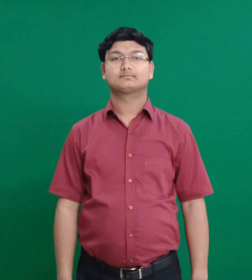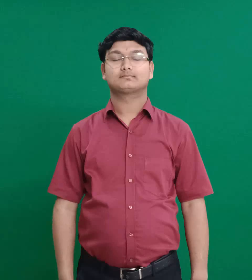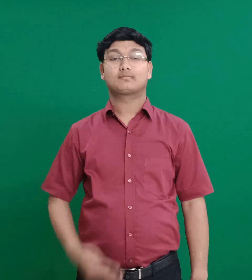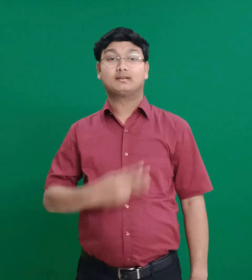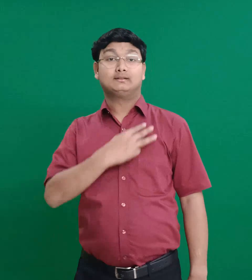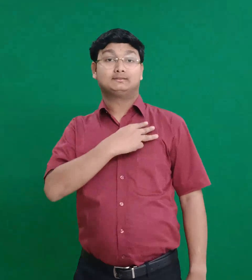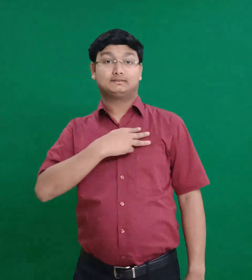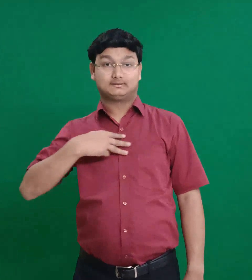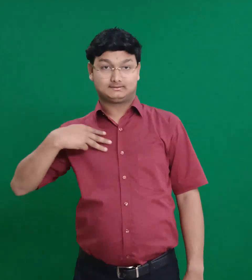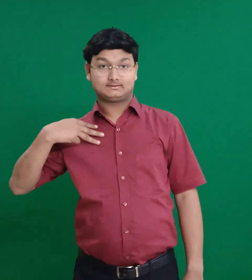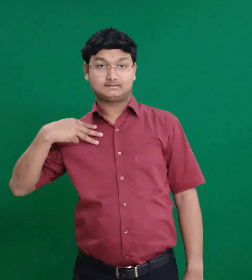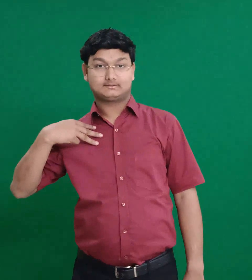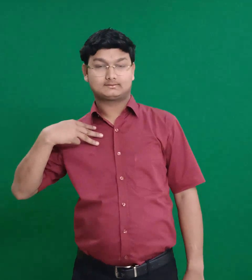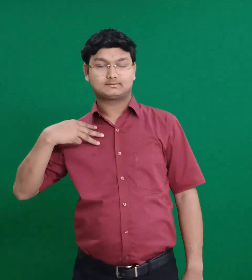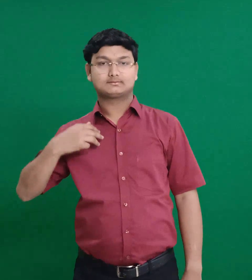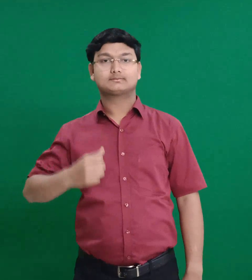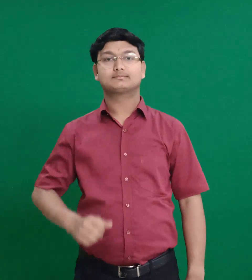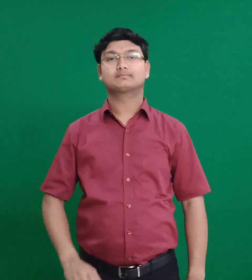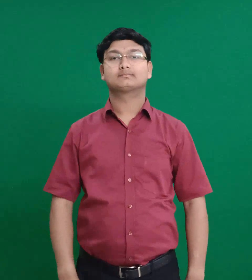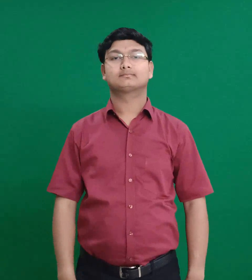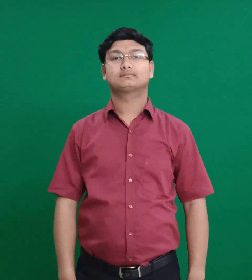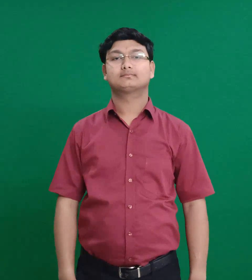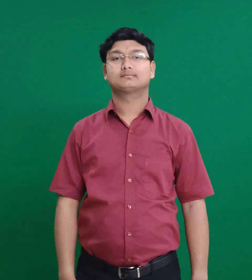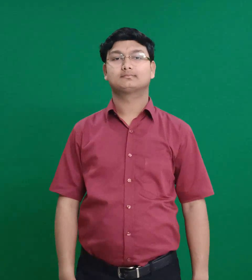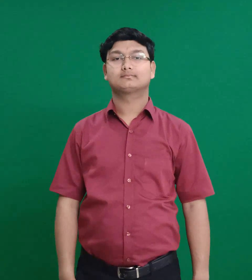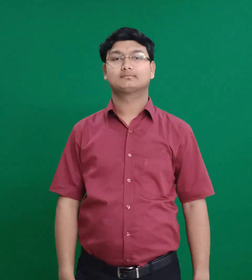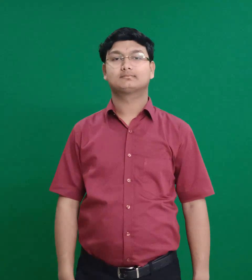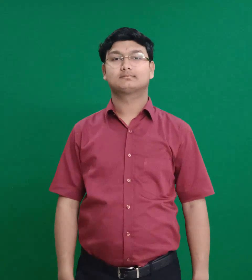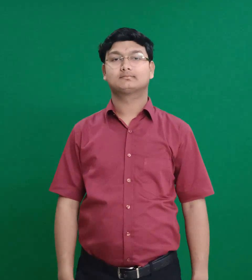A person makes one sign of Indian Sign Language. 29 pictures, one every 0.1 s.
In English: john mark
